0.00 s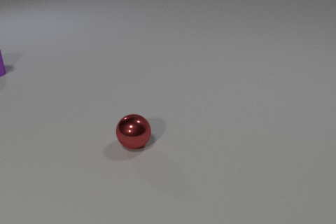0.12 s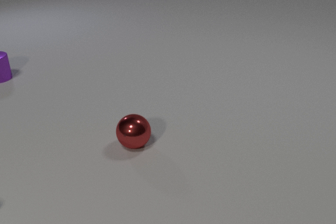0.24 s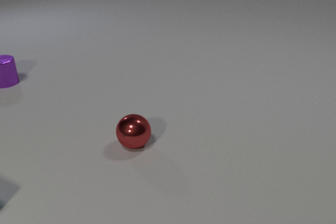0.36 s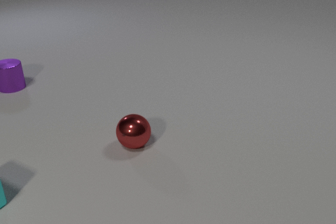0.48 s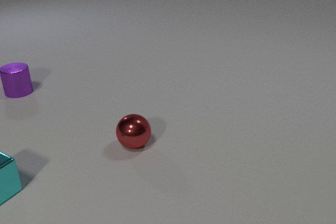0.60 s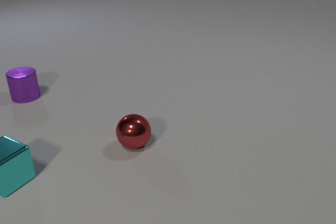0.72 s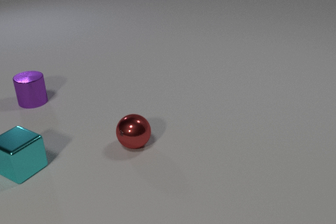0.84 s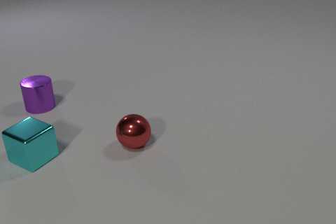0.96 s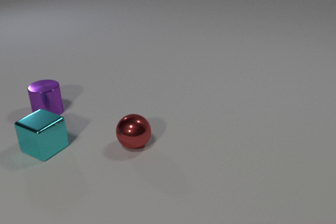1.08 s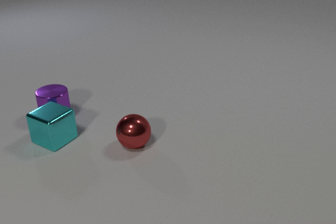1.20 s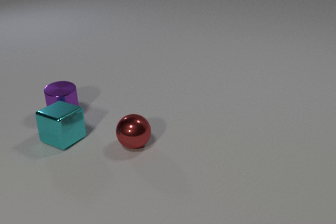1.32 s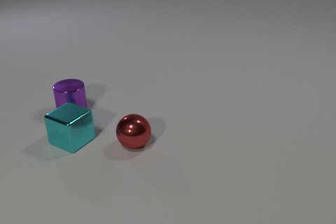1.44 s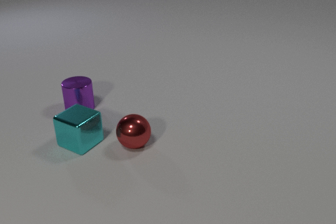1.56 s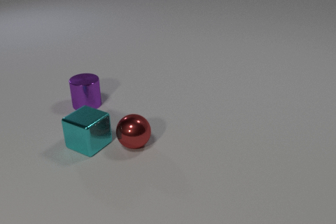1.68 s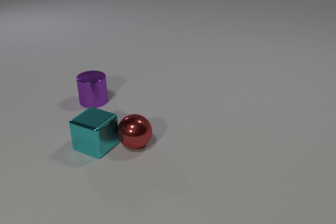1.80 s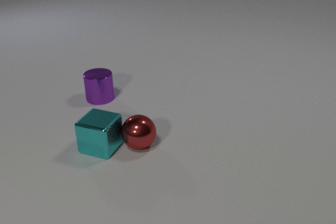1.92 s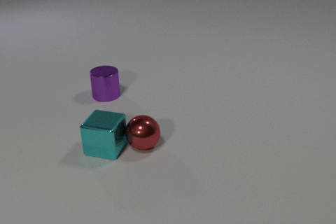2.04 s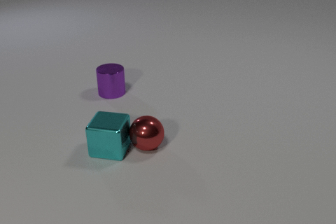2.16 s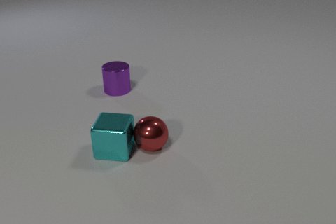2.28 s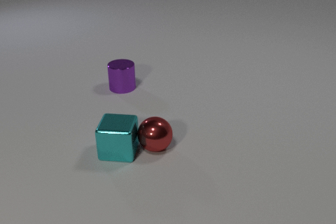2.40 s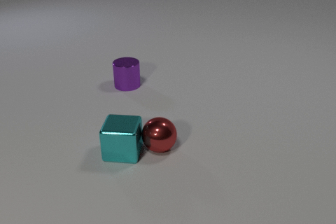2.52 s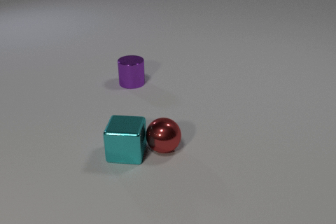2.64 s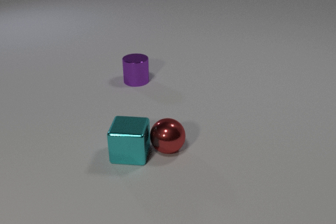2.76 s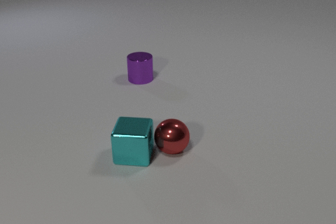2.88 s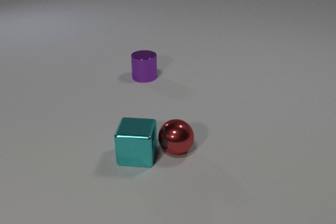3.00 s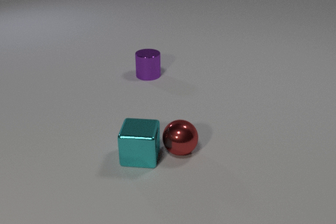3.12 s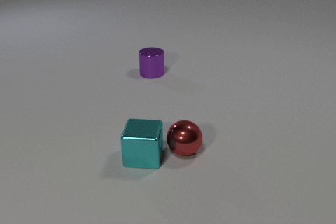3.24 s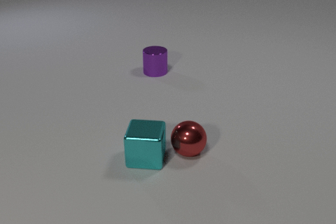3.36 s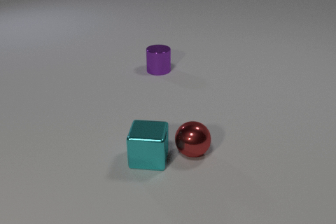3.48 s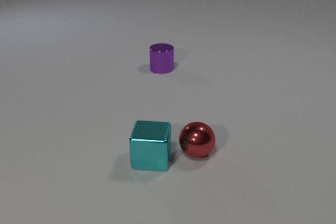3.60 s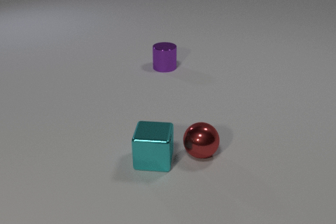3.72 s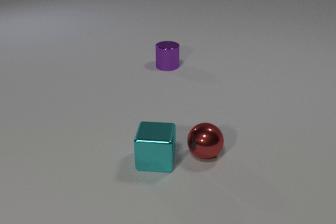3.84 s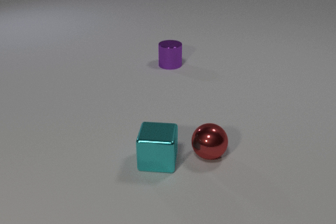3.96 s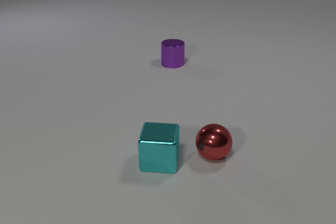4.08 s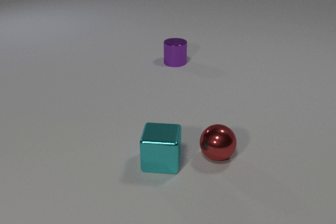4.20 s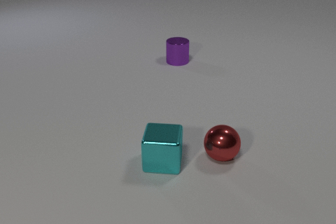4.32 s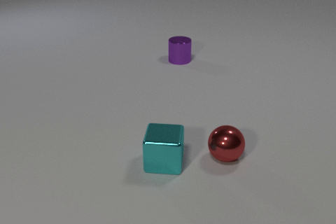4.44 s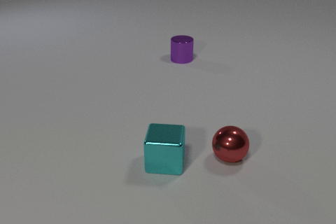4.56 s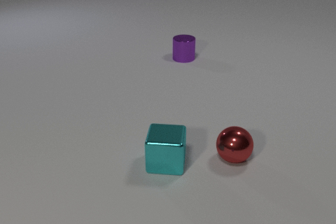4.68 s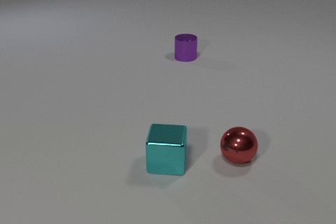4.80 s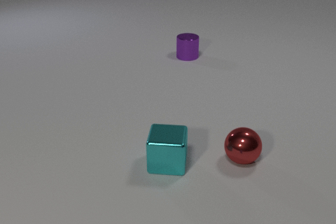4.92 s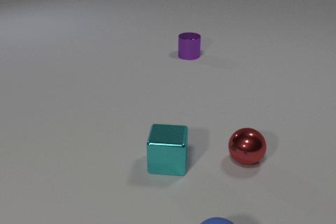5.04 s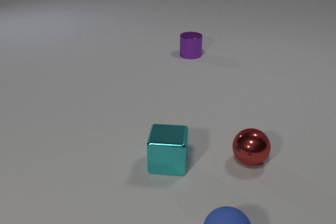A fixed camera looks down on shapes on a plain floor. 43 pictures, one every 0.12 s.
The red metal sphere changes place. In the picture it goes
to the right.
The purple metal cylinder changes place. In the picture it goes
to the right.
0.00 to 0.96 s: The purple metal cylinder slides toward the camera and to the right. The cyan metal cube comes in at the left edge, slides away from the camera and to the right.
0.96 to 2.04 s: The purple metal cylinder slides to the right and away from the camera. The cyan metal cube slides to the right. The red metal sphere rolls to the right. The purple metal cylinder and the cyan metal cube collide. The cyan metal cube and the red metal sphere collide.
2.04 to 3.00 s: The purple metal cylinder slides away from the camera and to the right. The cyan metal cube slides to the right and toward the camera. The red metal sphere rolls to the right.
3.00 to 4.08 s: The purple metal cylinder slides away from the camera and to the right. The cyan metal cube slides to the right and toward the camera. The red metal sphere rolls to the right.
4.08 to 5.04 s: The purple metal cylinder slides away from the camera and to the right. The red metal sphere rolls to the right. The blue rubber sphere comes in at the bottom edge, rolls away from the camera and to the right.
What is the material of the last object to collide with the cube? metal.
How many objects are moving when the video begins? 1.
Are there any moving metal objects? yes.
